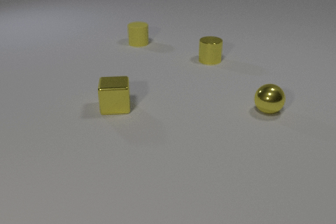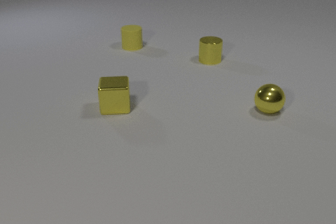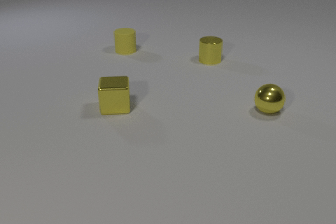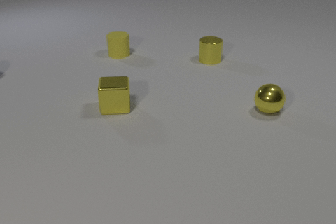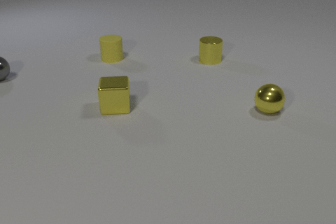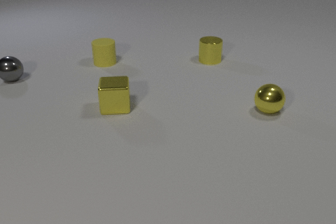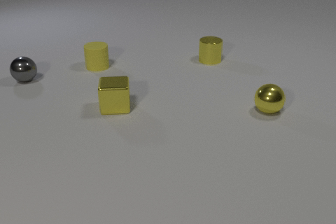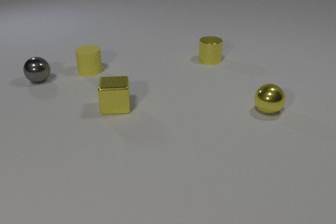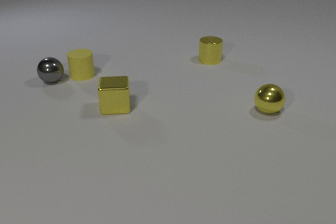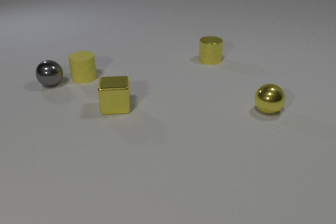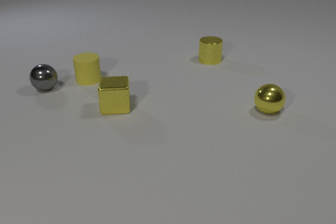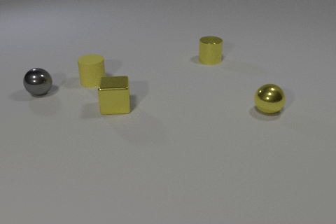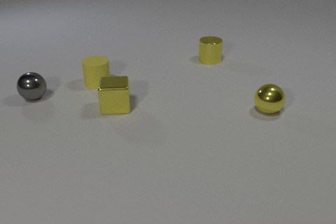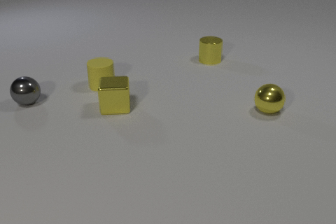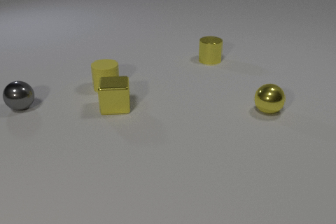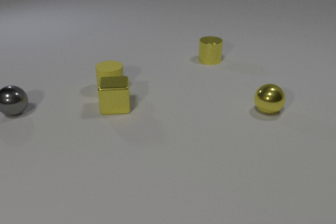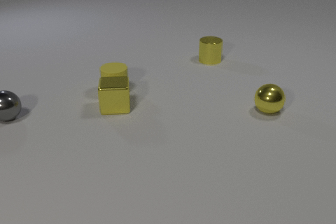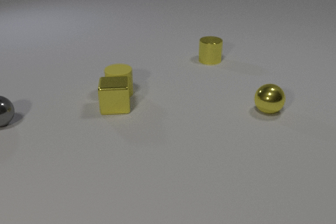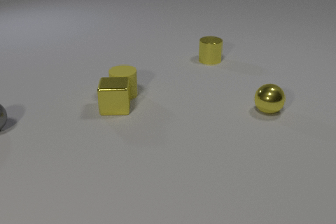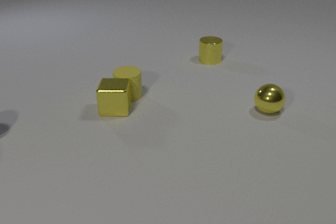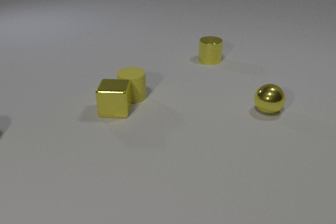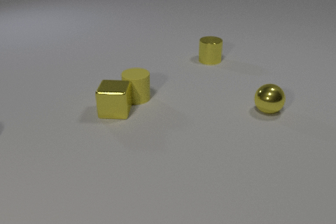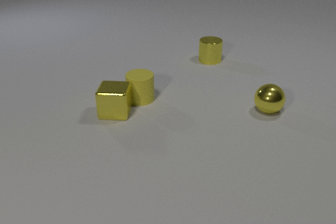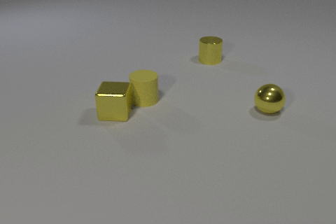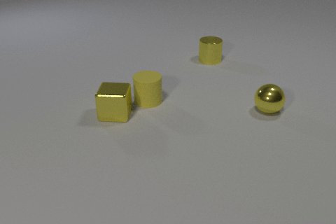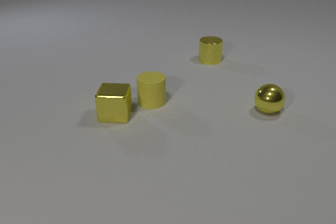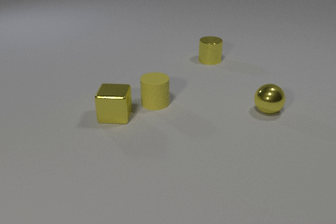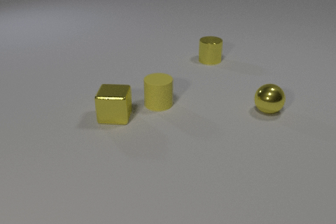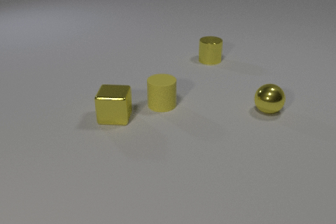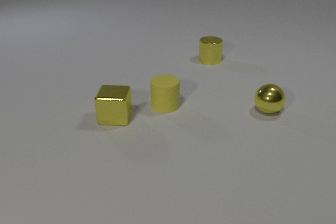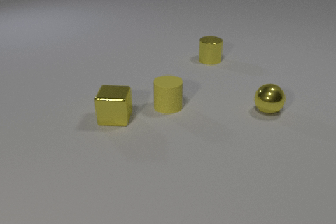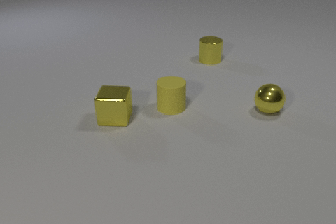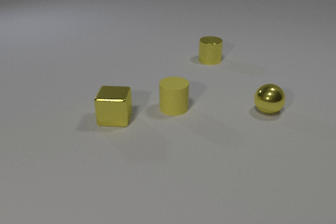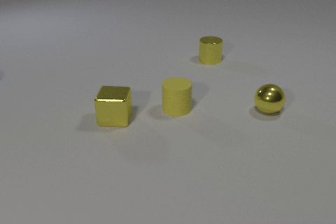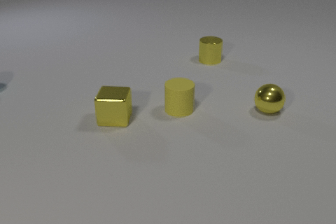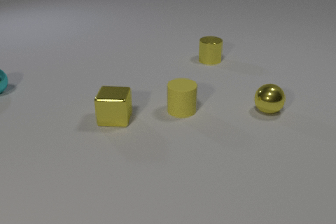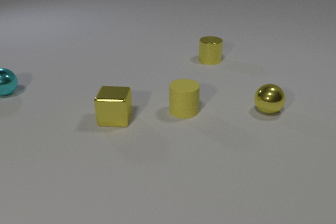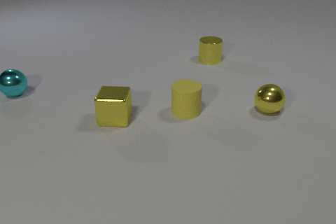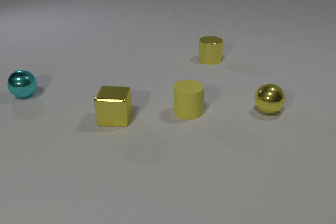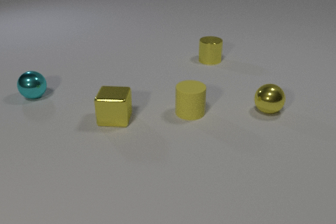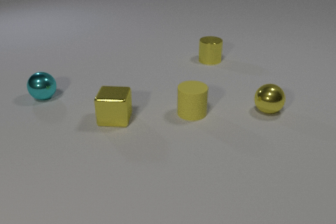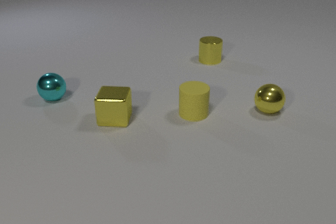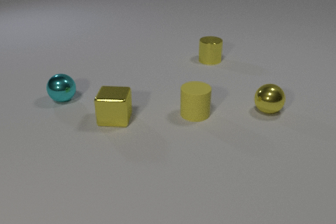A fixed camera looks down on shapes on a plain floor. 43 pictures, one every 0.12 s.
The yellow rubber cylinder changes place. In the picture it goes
toward the camera.
0.00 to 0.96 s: The gray metal sphere comes in at the left edge, rolls to the right and toward the camera. The yellow rubber cylinder slides toward the camera and to the left.
0.96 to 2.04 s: The gray metal sphere rolls toward the camera and to the left. The yellow rubber cylinder slides toward the camera and to the right. The gray metal sphere and the yellow rubber cylinder collide.
2.04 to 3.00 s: The gray metal sphere rolls toward the camera and to the left, leaves at the left edge. The yellow rubber cylinder slides to the right and toward the camera. The yellow metal cube slides toward the camera. The yellow rubber cylinder and the yellow metal cube collide.
3.00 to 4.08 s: The yellow rubber cylinder slides to the right and toward the camera. The yellow metal cube slides toward the camera.
4.08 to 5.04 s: The yellow rubber cylinder slides to the right and toward the camera. The cyan metal sphere comes in at the left edge, rolls to the right and toward the camera.
How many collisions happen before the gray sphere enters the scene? 0.
How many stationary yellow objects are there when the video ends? 3.
What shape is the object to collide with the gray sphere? cylinder.
